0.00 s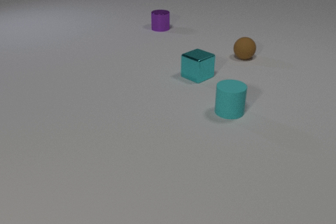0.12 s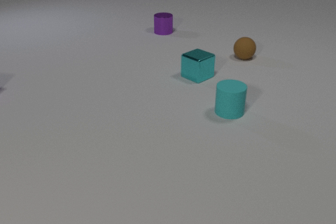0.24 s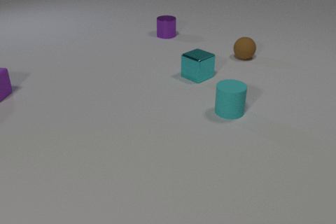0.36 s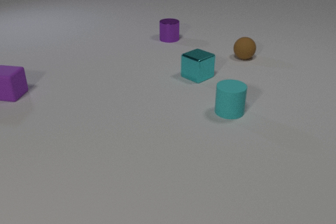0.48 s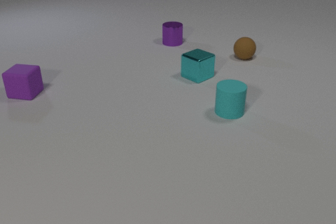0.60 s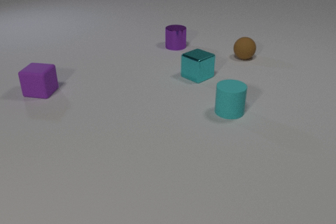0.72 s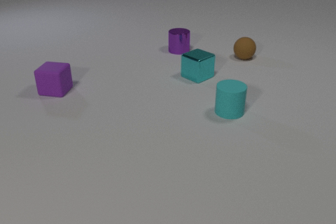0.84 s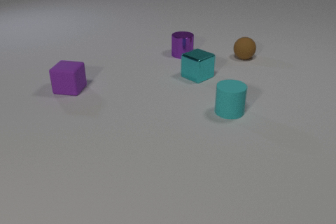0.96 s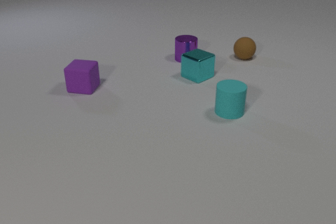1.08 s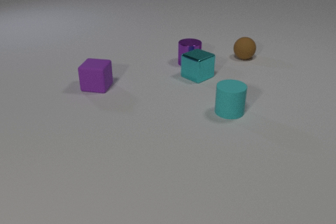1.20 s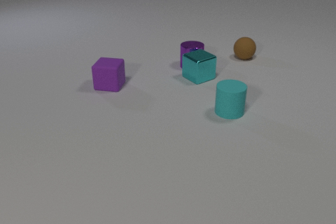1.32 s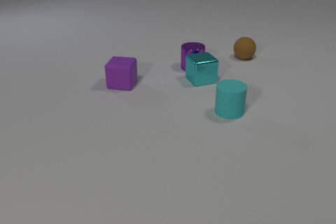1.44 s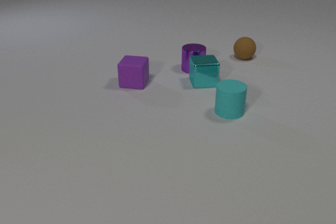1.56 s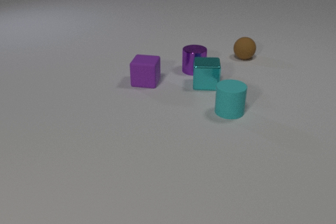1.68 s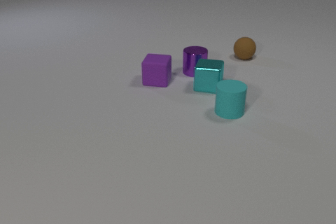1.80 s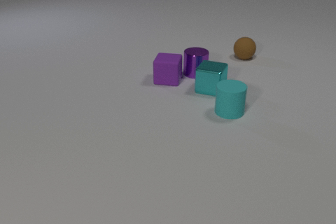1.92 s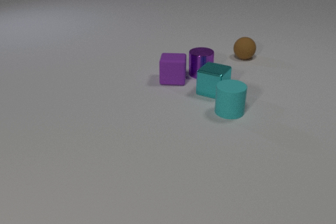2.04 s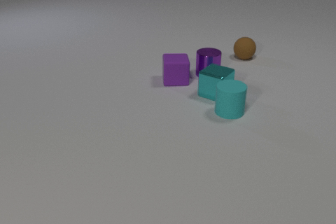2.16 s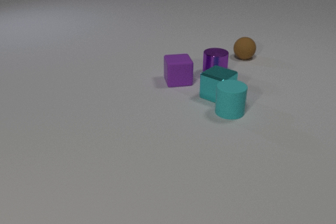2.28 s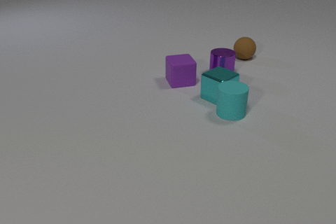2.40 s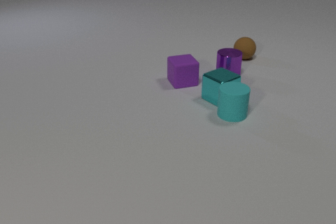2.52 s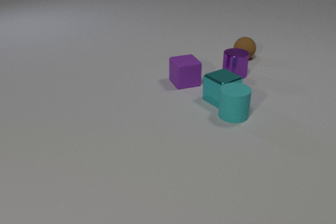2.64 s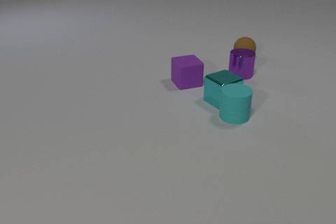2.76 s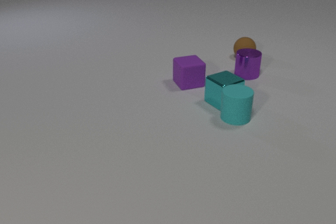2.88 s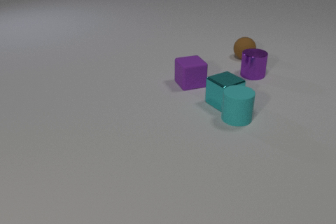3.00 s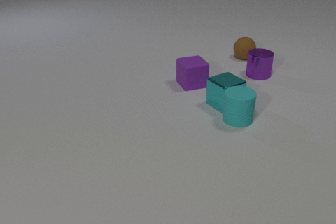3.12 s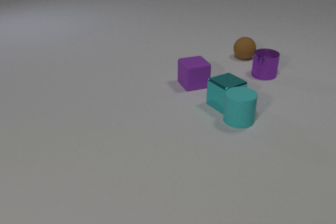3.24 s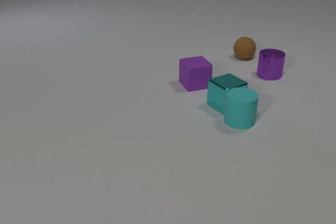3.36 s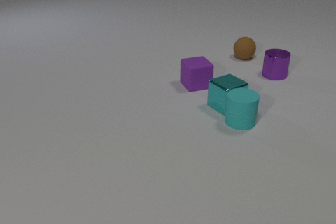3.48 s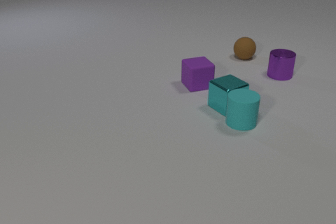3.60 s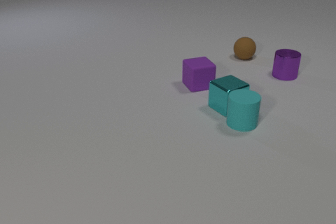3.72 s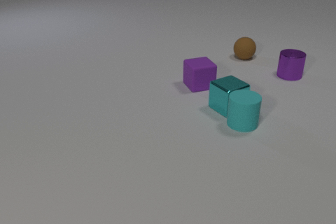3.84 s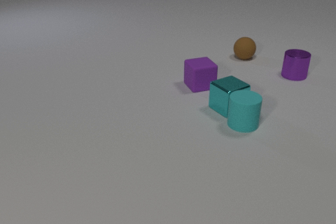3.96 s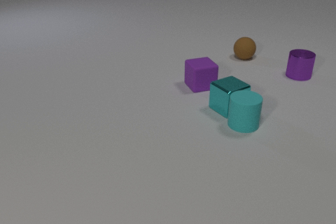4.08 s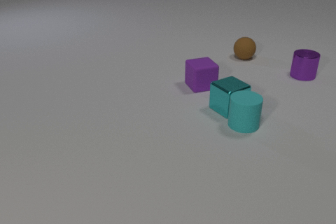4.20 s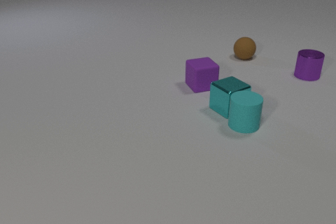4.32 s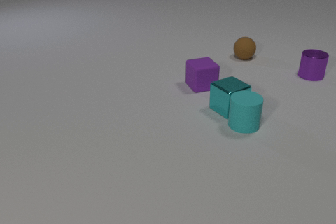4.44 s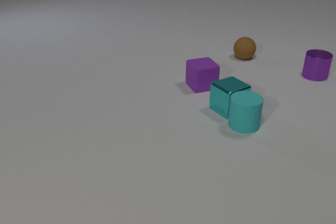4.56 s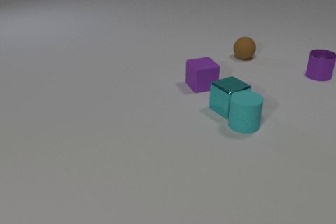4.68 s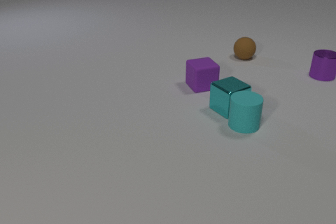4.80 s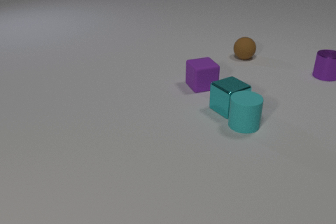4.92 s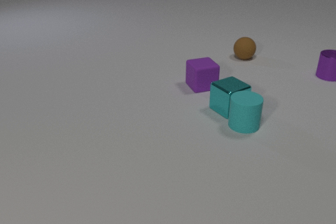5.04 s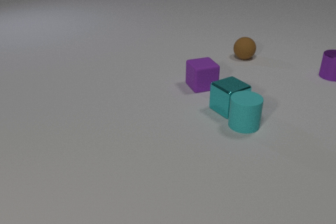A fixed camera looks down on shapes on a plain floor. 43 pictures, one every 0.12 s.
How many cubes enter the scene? 1.
What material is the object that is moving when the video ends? metal.
What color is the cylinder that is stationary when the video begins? cyan.
0.00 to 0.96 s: The purple metal cylinder slides toward the camera. The purple rubber cube comes in at the left edge, slides to the right.
0.96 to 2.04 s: The purple metal cylinder slides toward the camera and to the right. The cyan metal cube slides toward the camera and to the right, spins so that its near face slides to the left, clockwise seen from above. The purple rubber cube slides to the right. The purple metal cylinder and the cyan metal cube collide. The purple metal cylinder and the purple rubber cube collide.
2.04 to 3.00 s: The purple metal cylinder slides to the right. The cyan metal cube slides toward the camera and to the right, spins so that its near face slides to the left, clockwise seen from above. The cyan rubber cylinder slides toward the camera and to the right. The purple rubber cube slides to the right and toward the camera. The cyan metal cube and the cyan rubber cylinder collide.
3.00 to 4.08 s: The purple metal cylinder slides to the right. The cyan metal cube slides toward the camera. The cyan rubber cylinder slides toward the camera. The purple rubber cube slides to the right.
4.08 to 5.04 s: The purple metal cylinder slides to the right.
